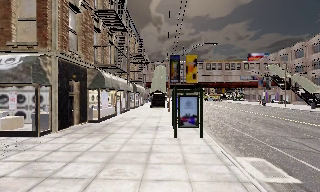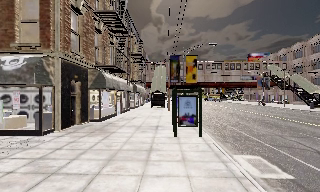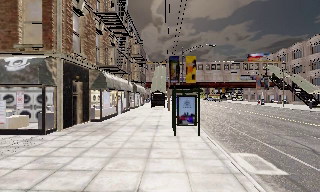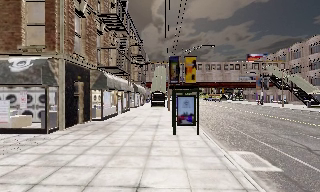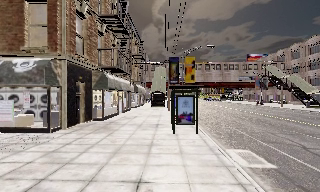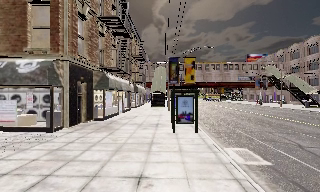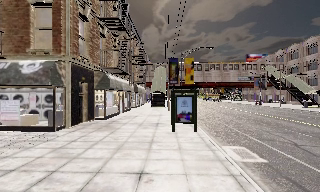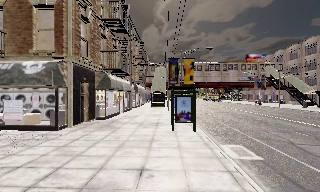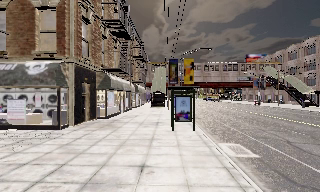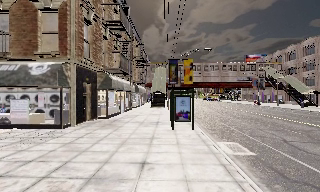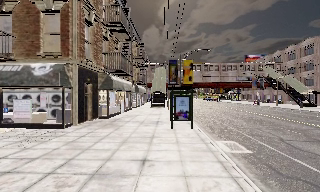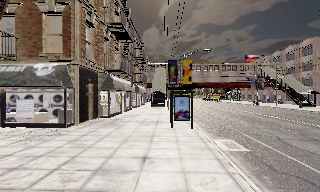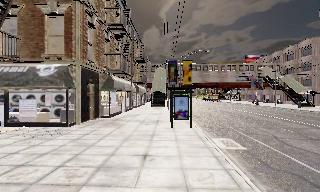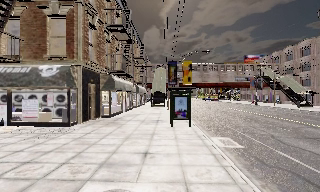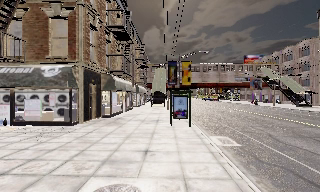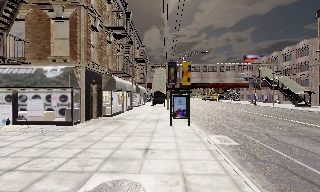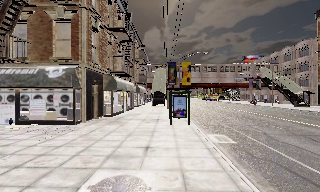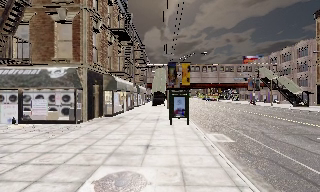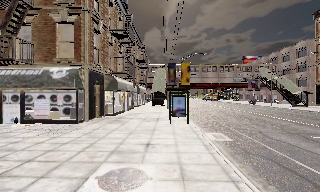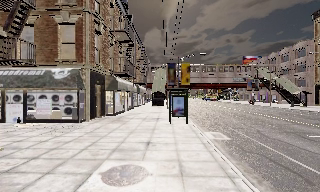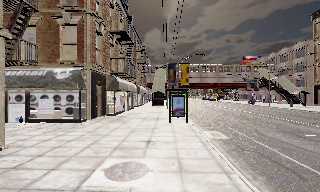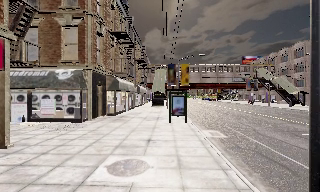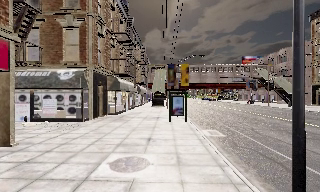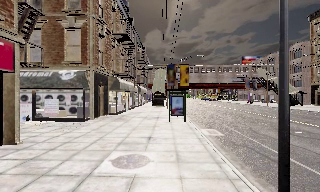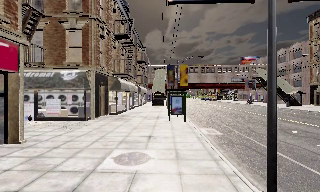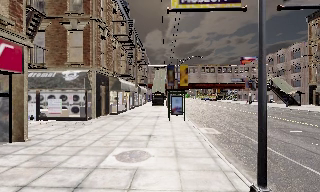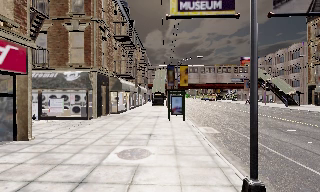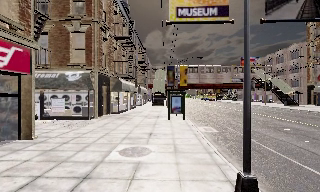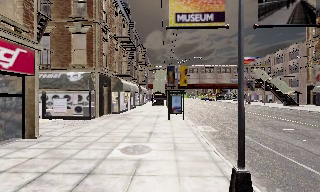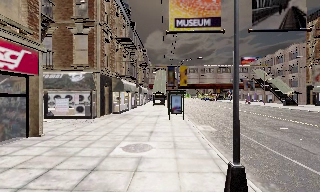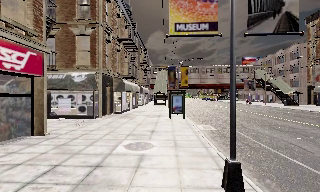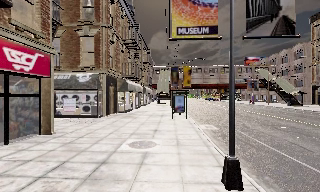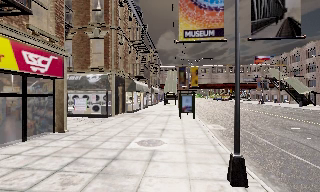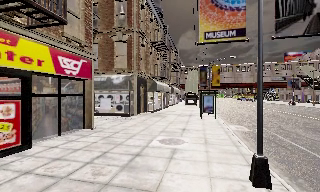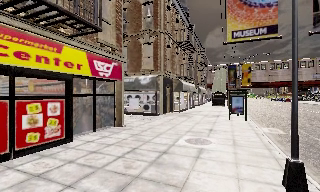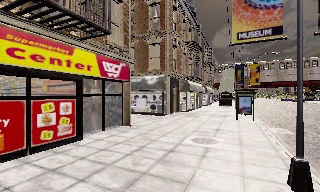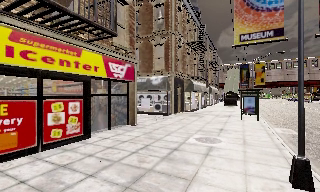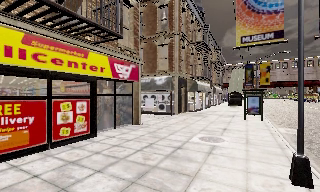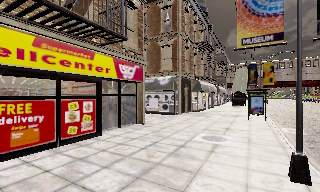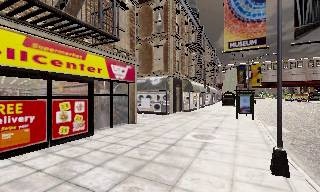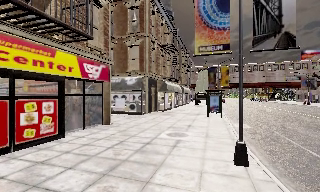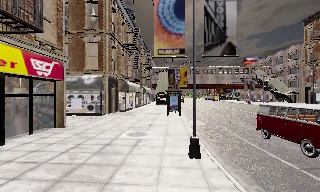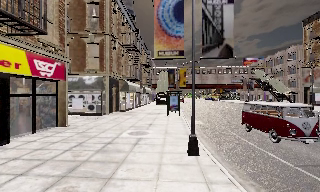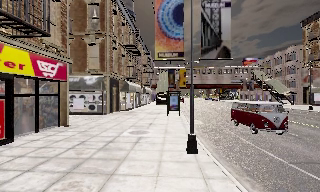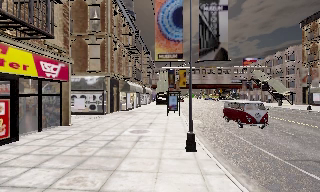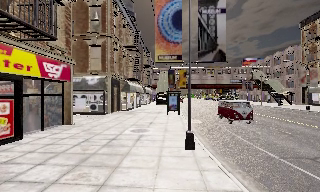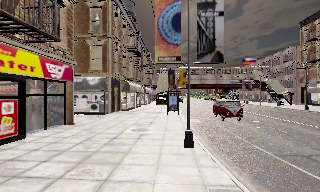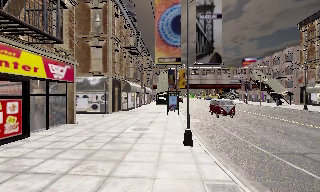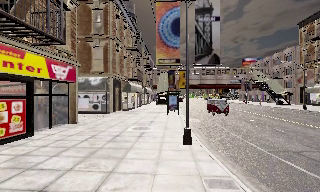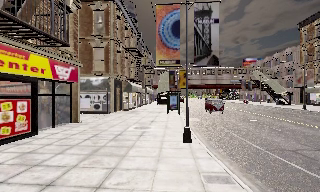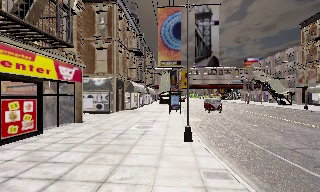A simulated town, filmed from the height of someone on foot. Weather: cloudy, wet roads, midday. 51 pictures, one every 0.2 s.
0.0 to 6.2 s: The camera travels backward, about 7 m, so what stands in front gets smaller.
6.2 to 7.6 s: The camera pans to its left, which is counterclockwise from overhead, by about 25 degrees. It travels backward, about 1.5 m, so what stands in front gets smaller.
7.6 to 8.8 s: The camera swings to its right by about 25 degrees, and the scene slides to the left. It travels backward, about 1 m, so what stands in front gets smaller.
8.8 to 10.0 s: The camera travels backward, about 1.5 m, so what stands in front gets smaller.
The film runs backward here.
